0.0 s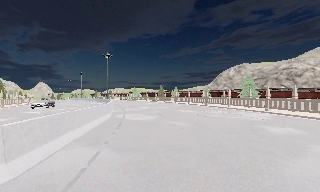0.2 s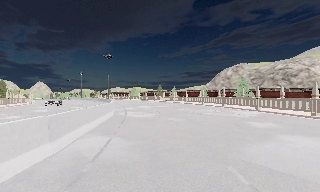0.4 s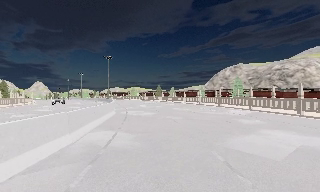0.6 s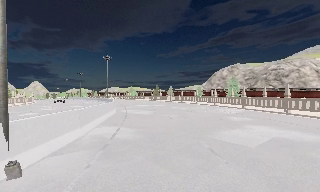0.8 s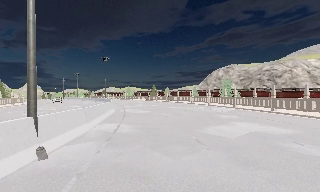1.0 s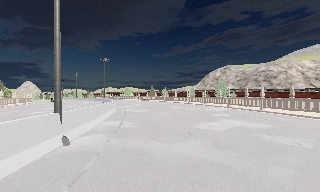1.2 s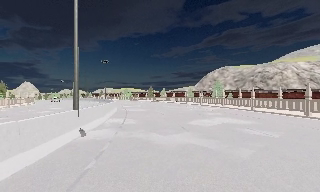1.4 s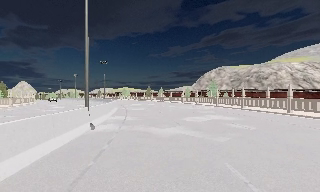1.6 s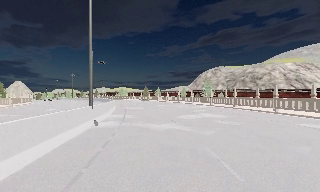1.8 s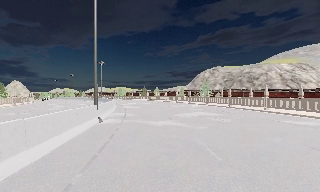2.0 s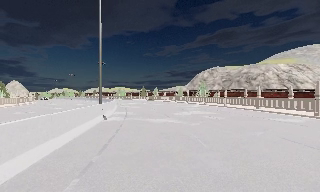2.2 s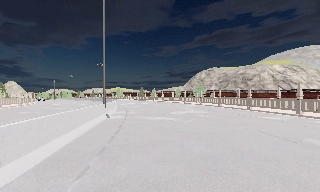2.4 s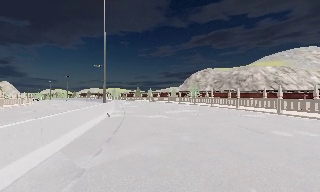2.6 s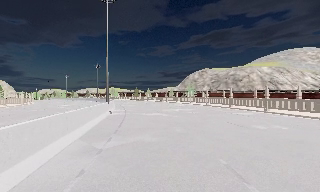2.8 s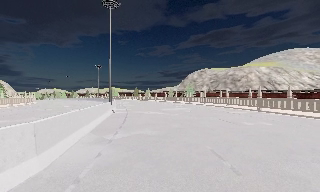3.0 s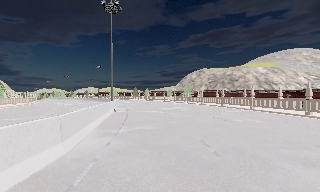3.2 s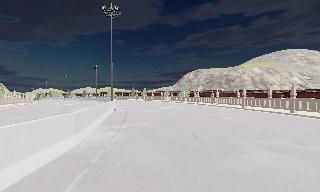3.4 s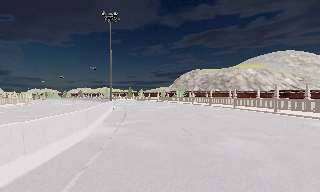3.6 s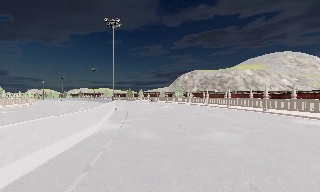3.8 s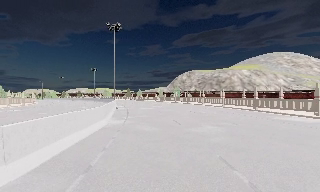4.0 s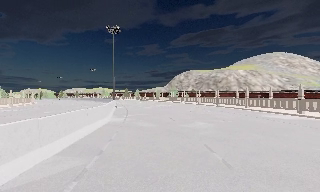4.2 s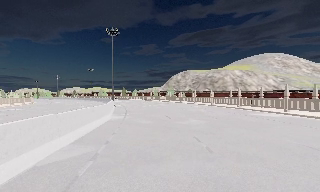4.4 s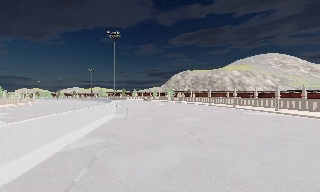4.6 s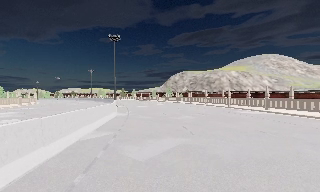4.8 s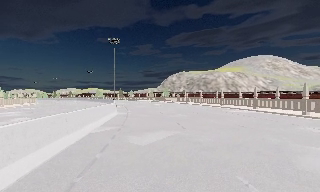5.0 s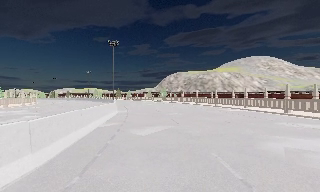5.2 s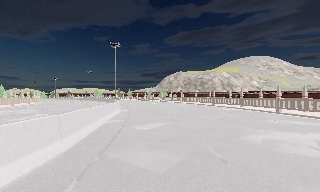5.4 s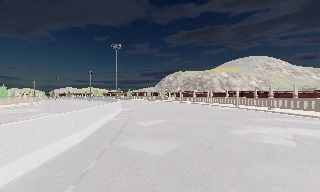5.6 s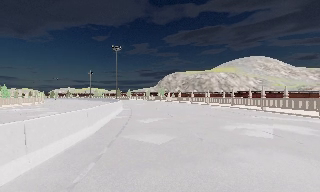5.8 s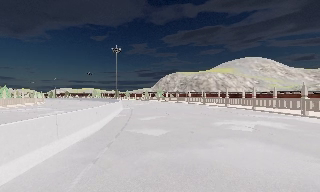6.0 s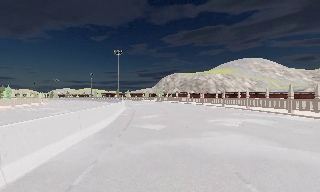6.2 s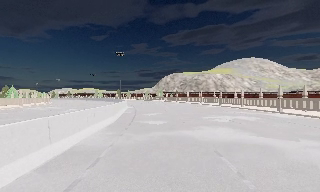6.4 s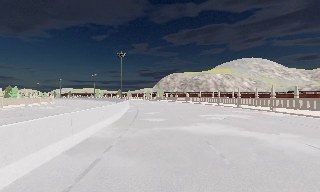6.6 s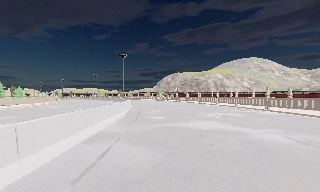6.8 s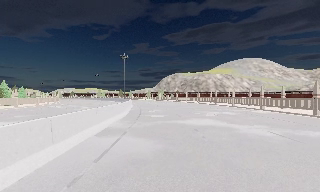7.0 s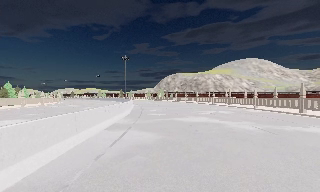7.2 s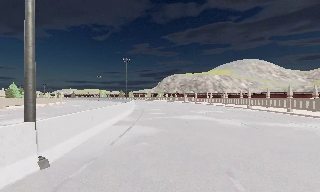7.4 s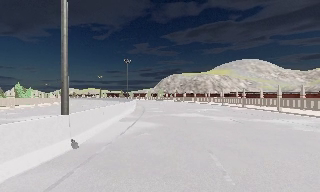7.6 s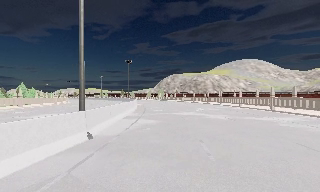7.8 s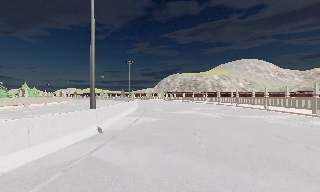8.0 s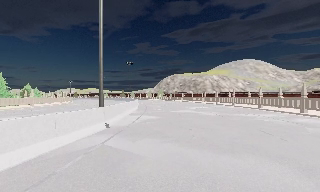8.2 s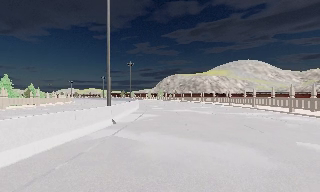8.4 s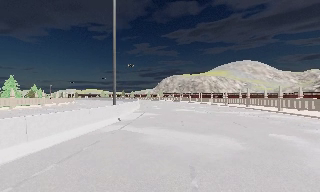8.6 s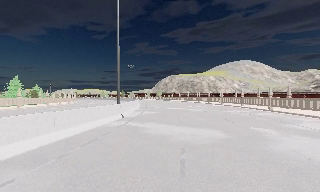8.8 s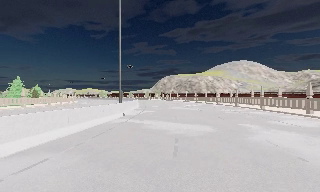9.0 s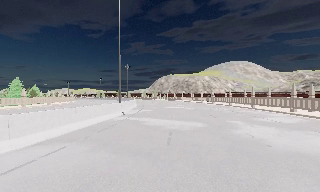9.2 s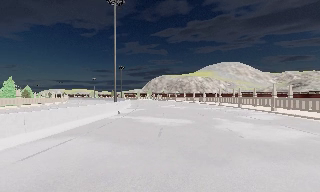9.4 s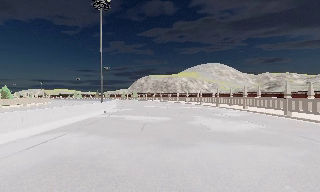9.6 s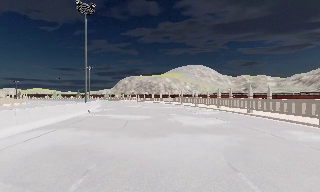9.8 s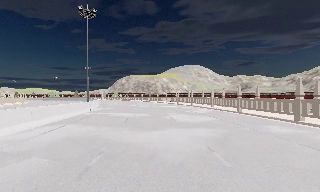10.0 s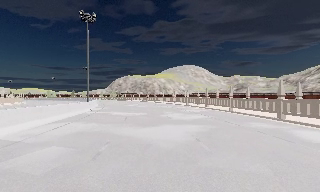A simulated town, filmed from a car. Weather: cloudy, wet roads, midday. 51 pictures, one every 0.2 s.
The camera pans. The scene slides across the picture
to the left.
The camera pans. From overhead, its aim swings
clockwise.
0.0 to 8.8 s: The camera swings to its right by about 20 degrees, and the scene slides to the left. It travels backward, about 55 m, so what stands in front gets smaller.
8.8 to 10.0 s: The camera pans to its right, which is clockwise from overhead, by about 15 degrees. It travels backward, about 7 m, so what stands in front gets smaller.
The film runs backward here.
